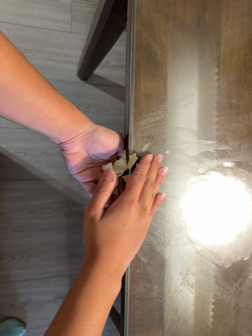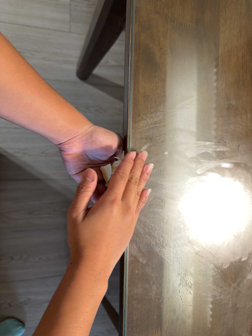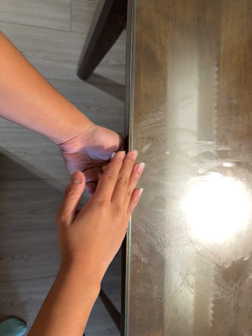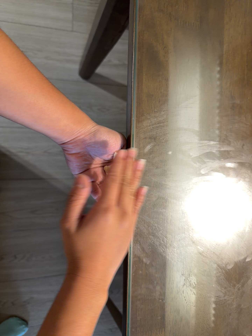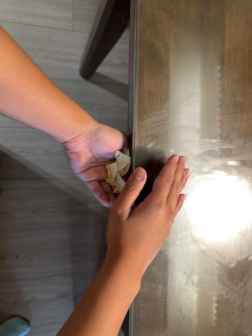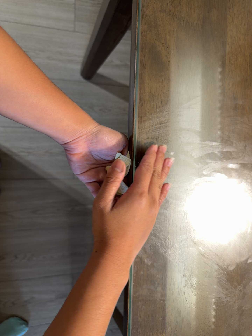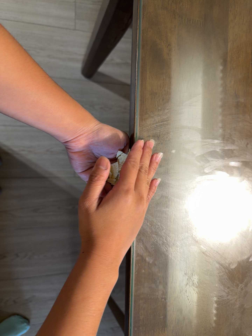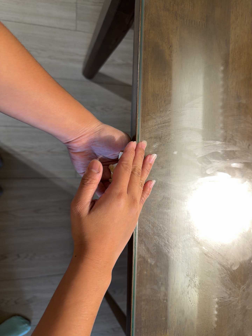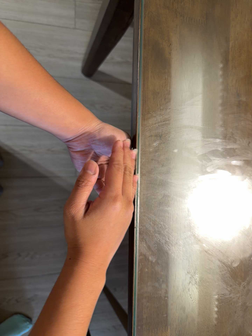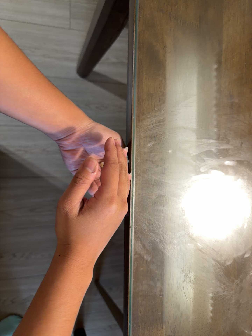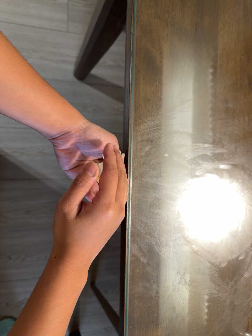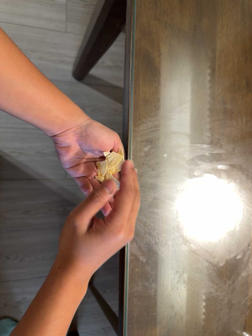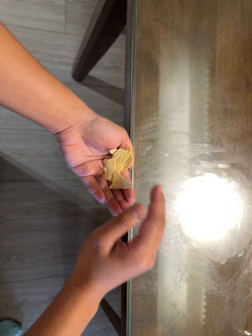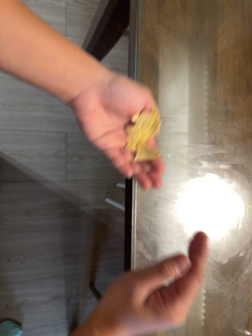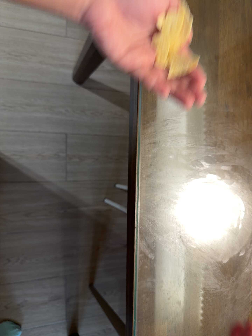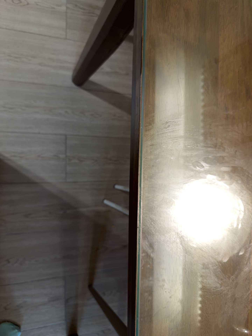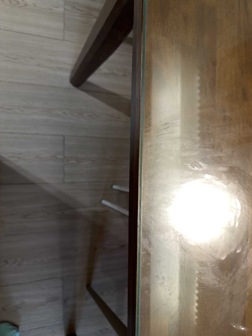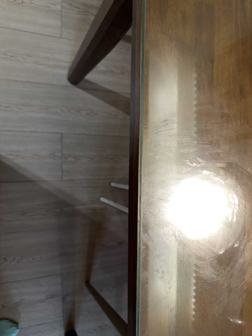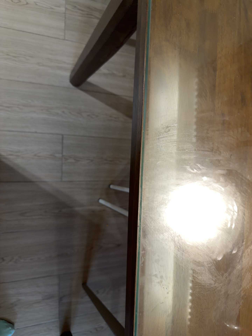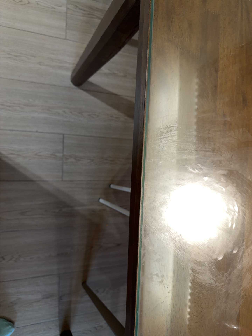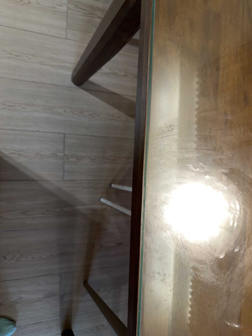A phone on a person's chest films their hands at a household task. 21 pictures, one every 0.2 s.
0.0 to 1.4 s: The camera keeps its place and its aim.
1.4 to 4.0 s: The camera travels backward and to its left, about 7 cm, so what stands in front gets smaller.
The film runs forward here.
